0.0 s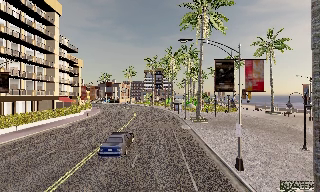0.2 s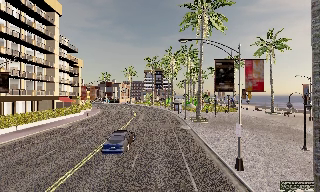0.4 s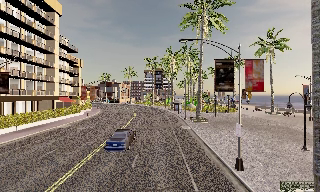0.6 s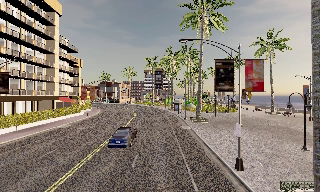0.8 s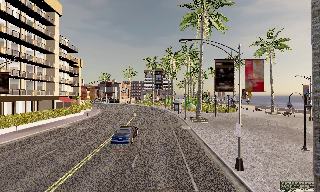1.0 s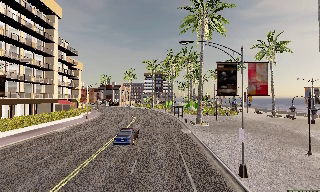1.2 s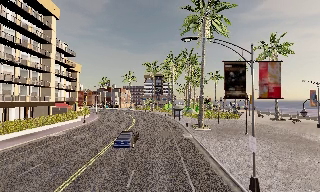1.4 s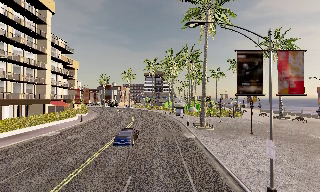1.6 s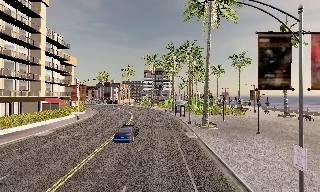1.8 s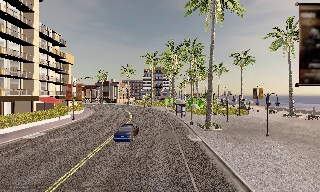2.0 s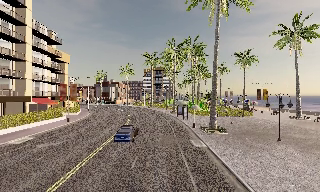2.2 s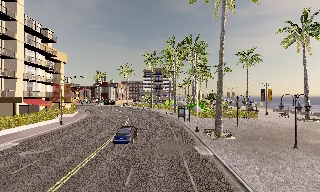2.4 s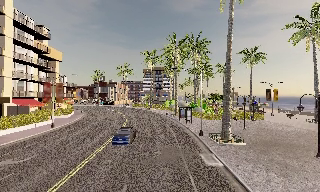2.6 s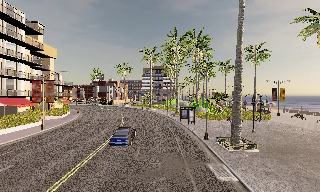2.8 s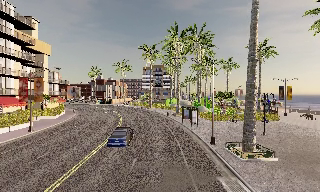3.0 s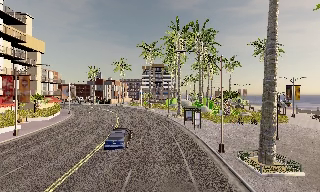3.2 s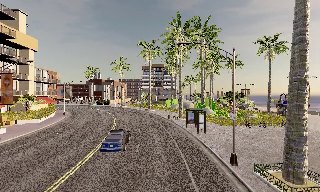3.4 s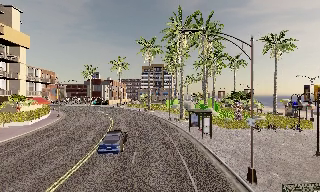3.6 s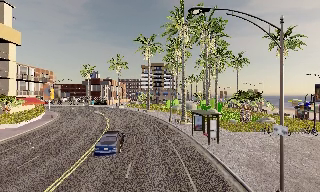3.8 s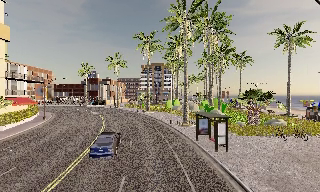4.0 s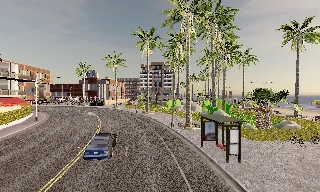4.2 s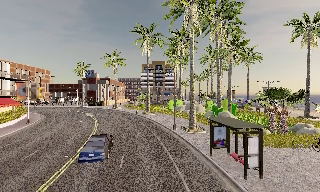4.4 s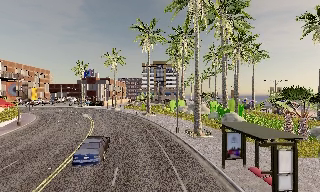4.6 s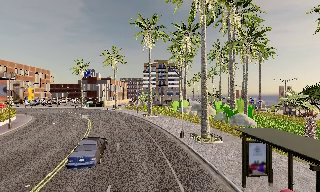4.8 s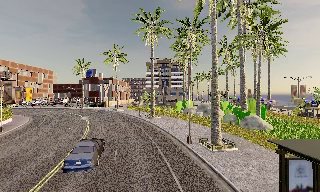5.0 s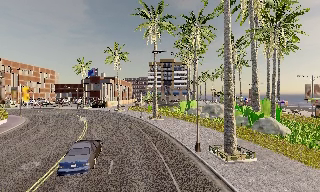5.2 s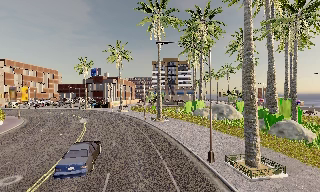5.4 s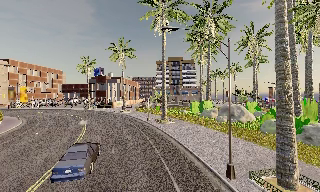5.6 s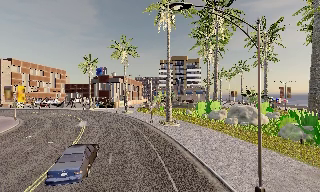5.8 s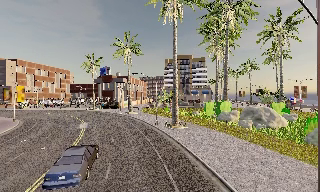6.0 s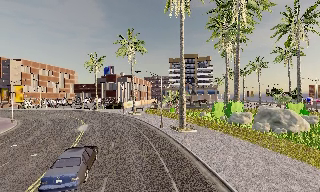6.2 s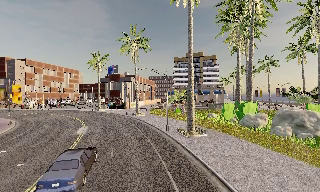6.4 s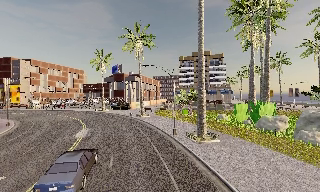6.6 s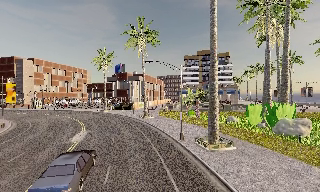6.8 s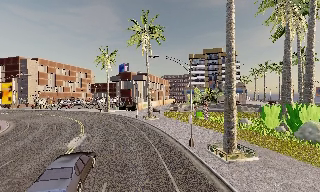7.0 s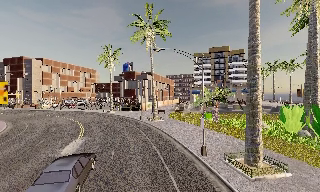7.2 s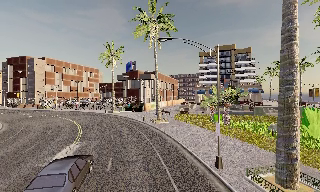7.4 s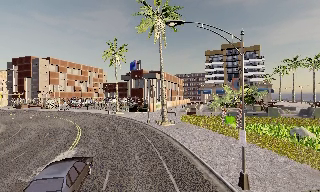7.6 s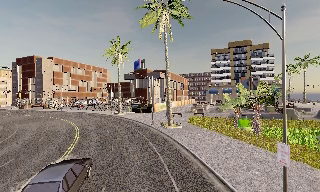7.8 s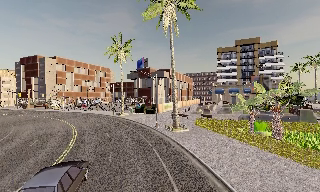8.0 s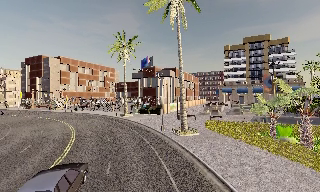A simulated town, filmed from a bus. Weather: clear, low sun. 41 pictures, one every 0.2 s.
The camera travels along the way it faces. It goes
forward.
0.0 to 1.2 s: The camera travels forward, about 1.5 m, so what stands in front looms larger. It gains speed.
1.2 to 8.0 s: The camera swings to its left by about 25 degrees, and the scene slides to the right. It travels forward, about 65 m, so what stands in front looms larger.
The film runs forward here.
